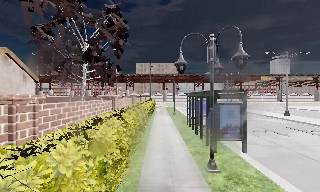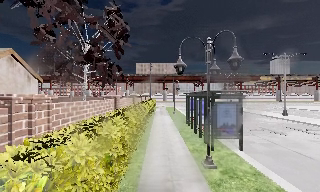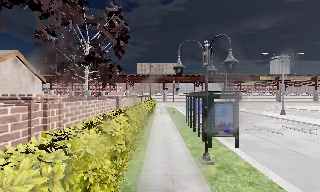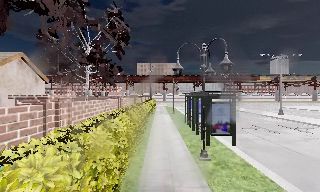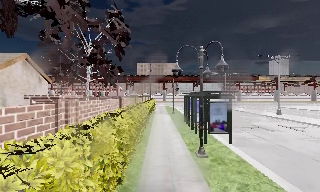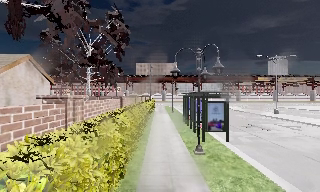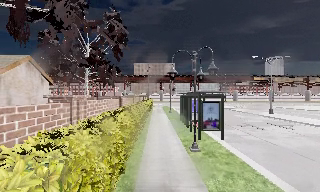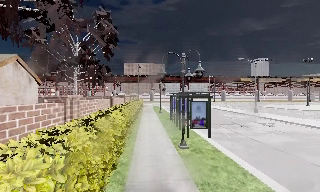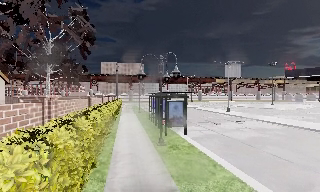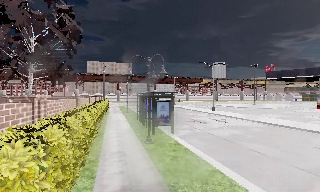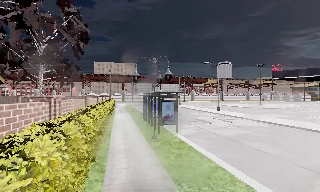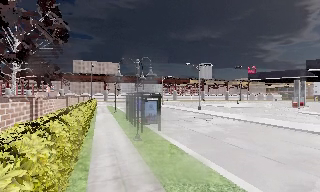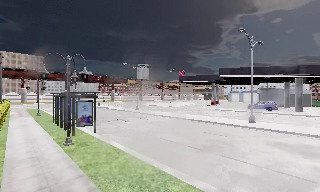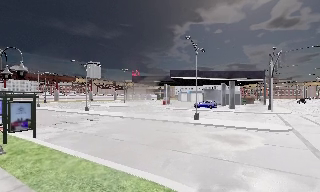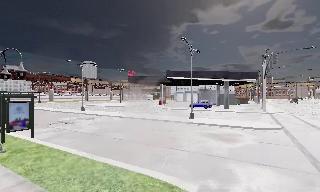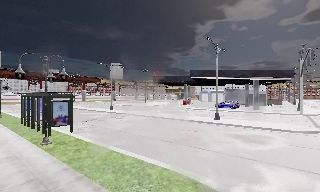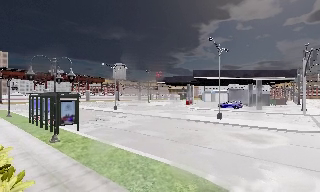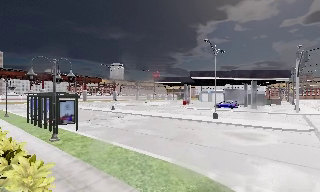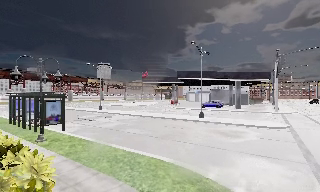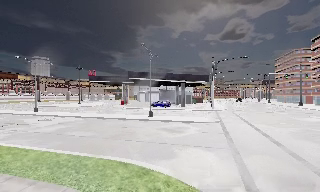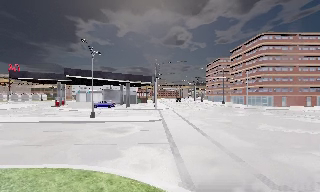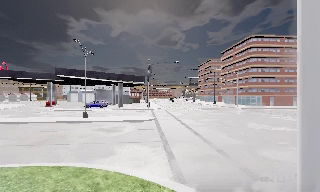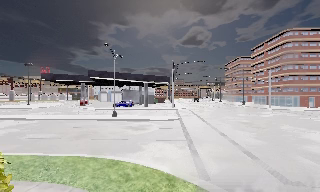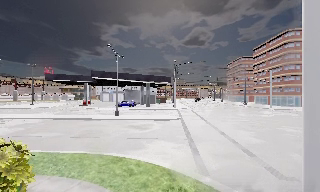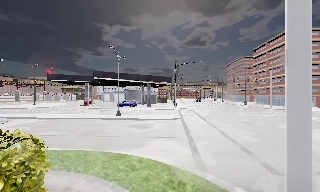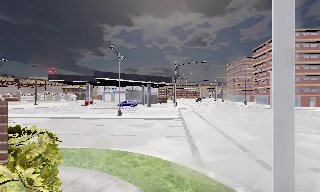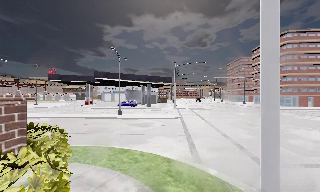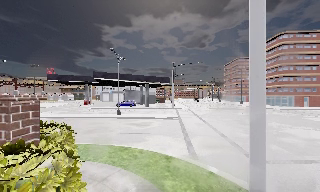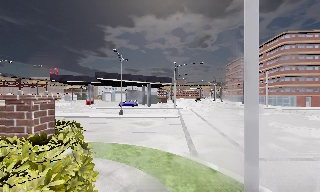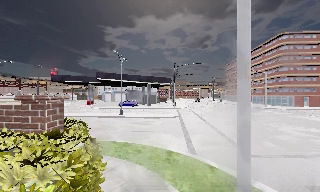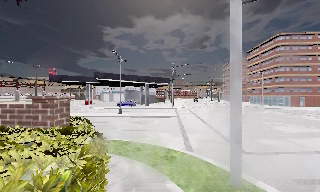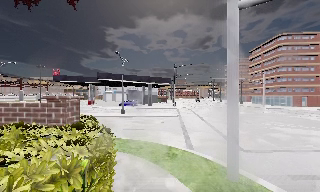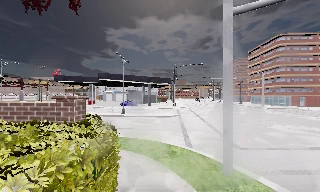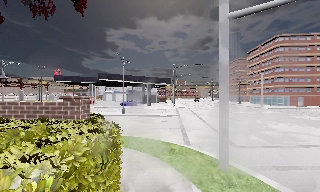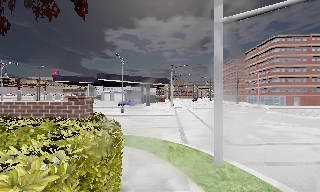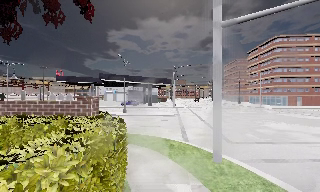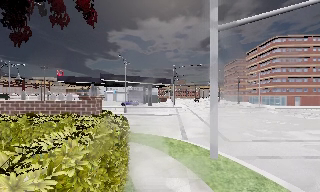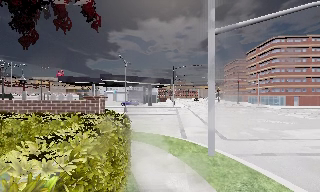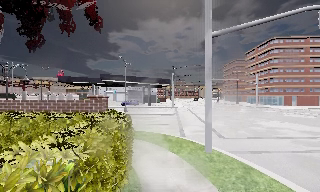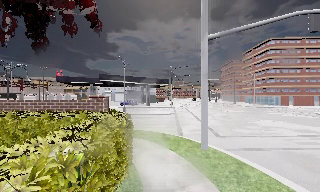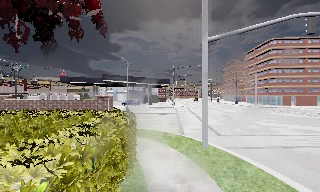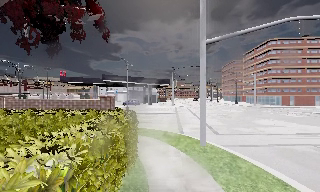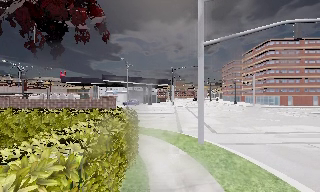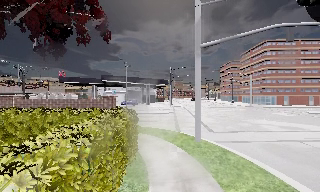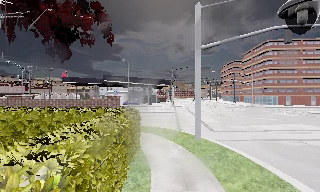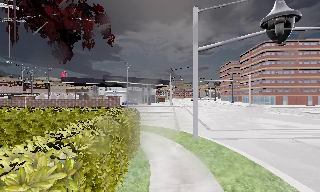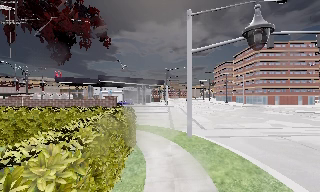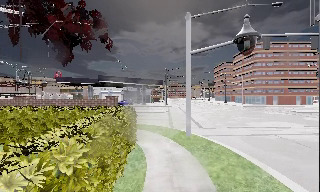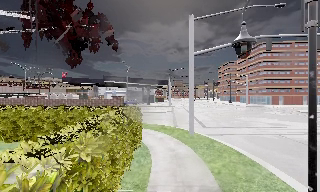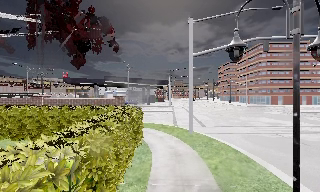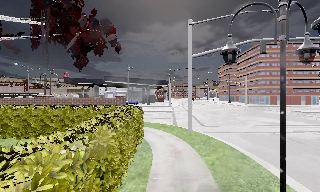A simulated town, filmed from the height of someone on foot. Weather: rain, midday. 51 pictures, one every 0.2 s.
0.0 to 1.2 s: The camera travels backward, about 2 m, so what stands in front gets smaller.
1.2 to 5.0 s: The camera swings to its right by about 85 degrees, and the scene slides to the left. It travels backward, about 6 m.
5.0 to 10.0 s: The camera travels backward, about 8 m, so what stands in front gets smaller.
The film runs backward here.
